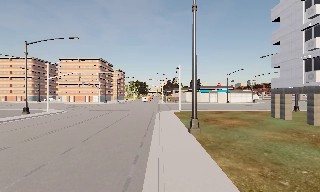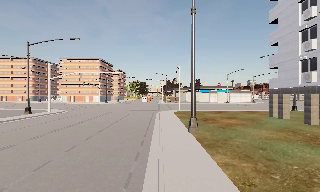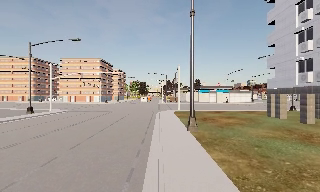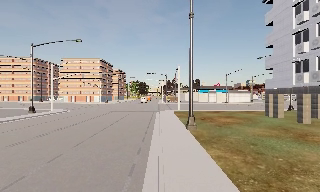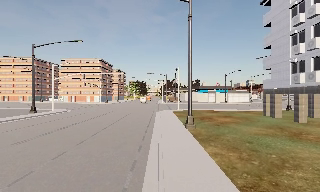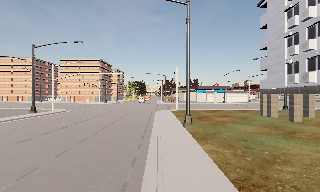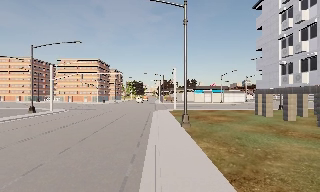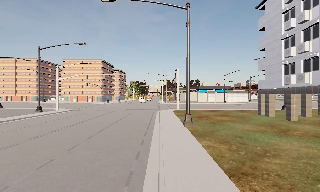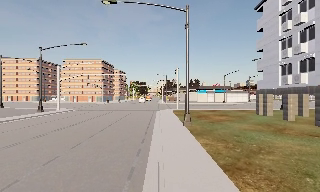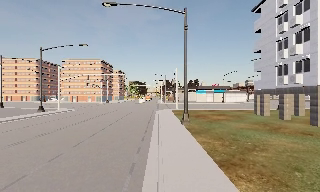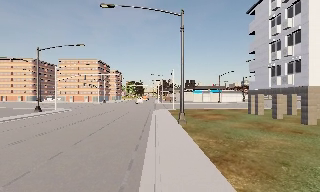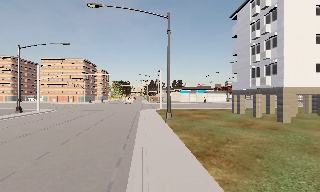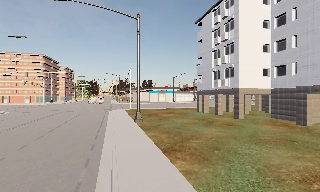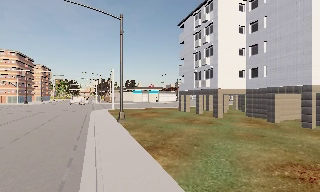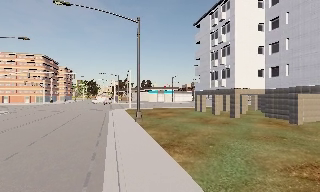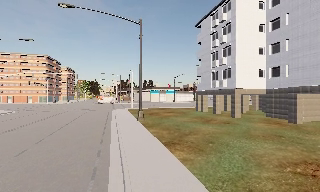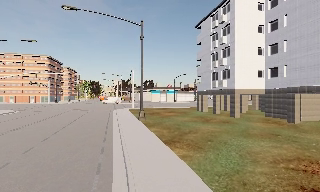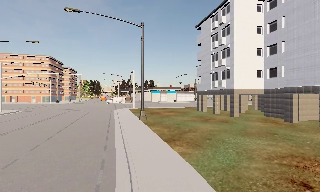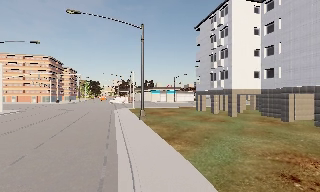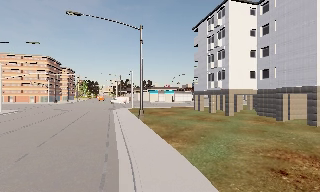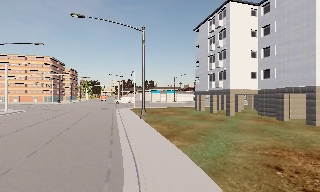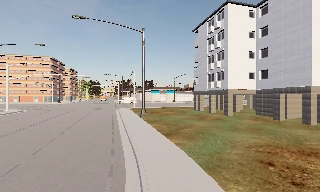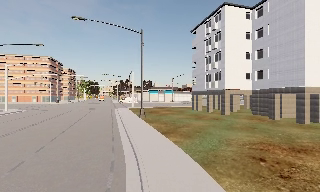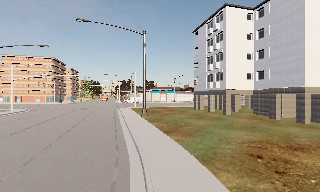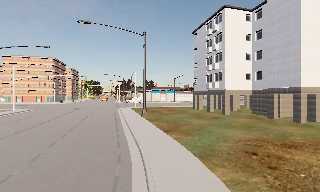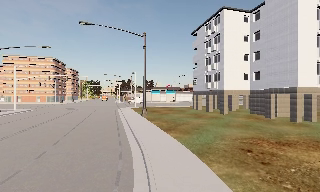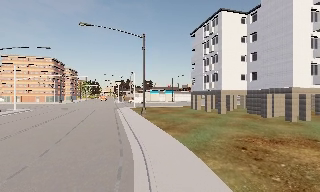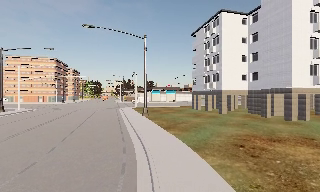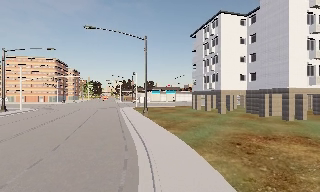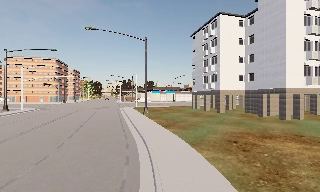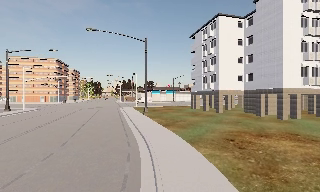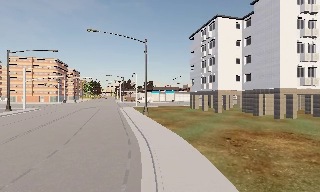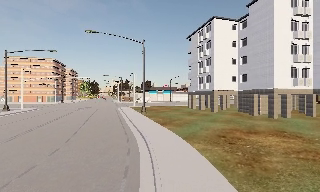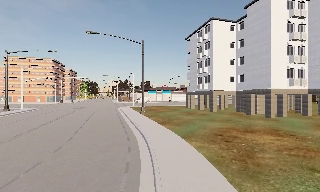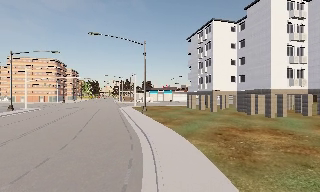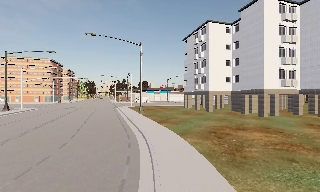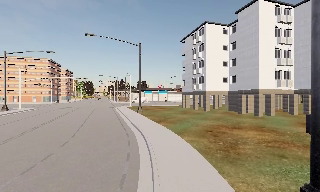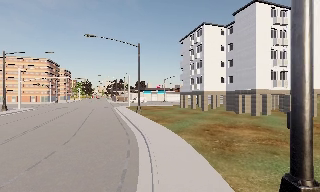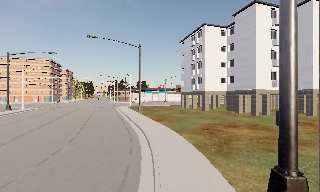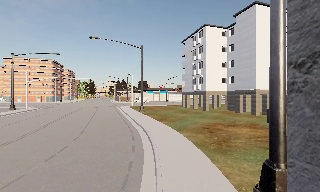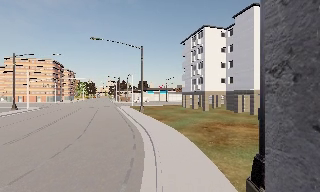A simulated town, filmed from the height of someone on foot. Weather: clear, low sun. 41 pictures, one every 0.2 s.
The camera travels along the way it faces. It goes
backward.
0.0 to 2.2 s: The camera travels backward, about 4 m, so what stands in front gets smaller.
2.2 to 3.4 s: The camera pans to its right, which is clockwise from overhead, by about 10 degrees. It travels backward, about 2 m, so what stands in front gets smaller.
3.4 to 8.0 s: The camera travels backward, about 8 m, so what stands in front gets smaller.
The film runs backward here.
